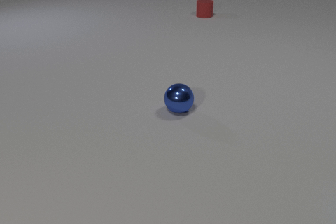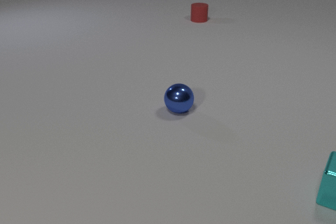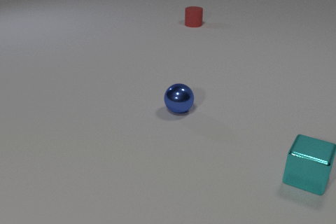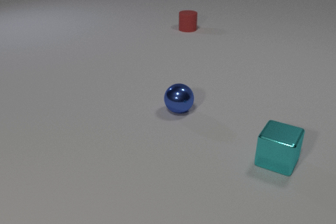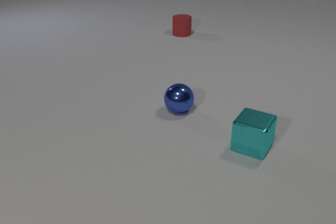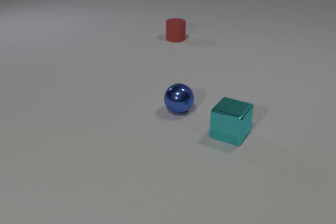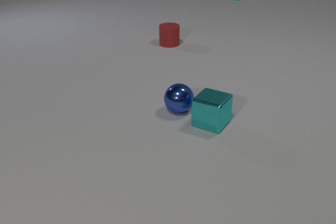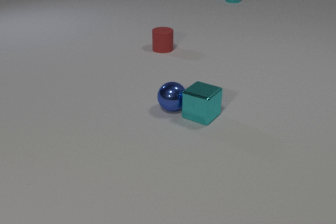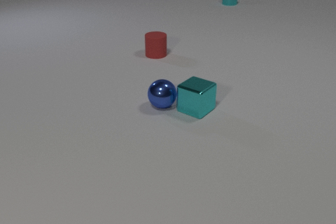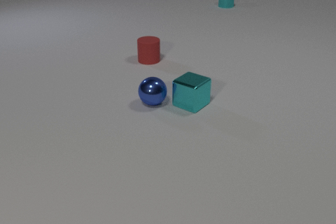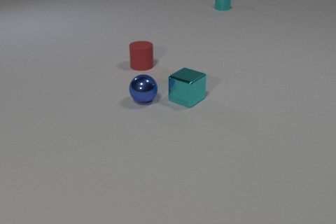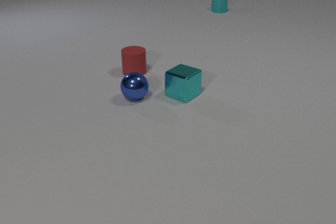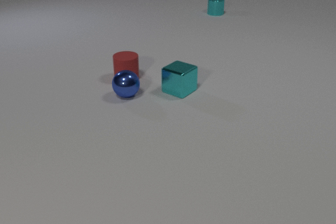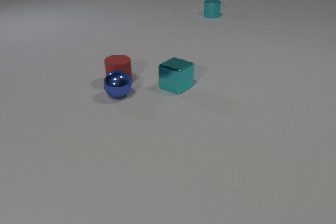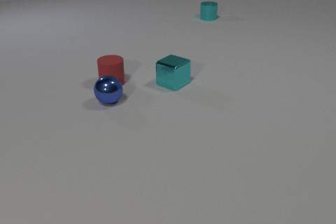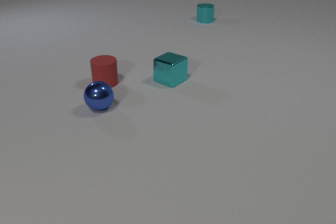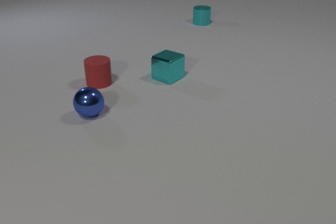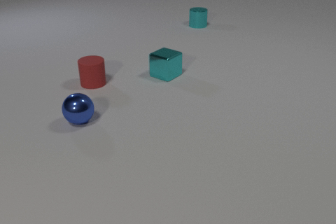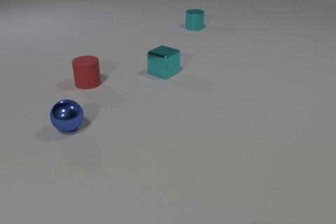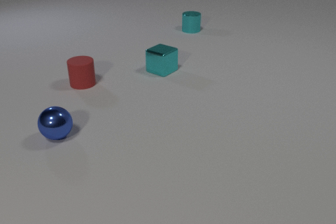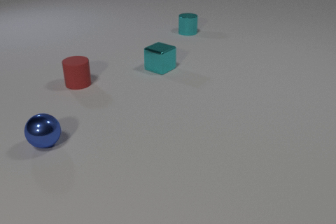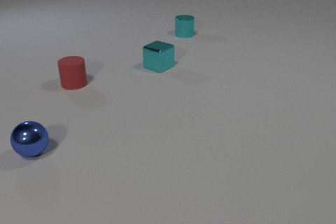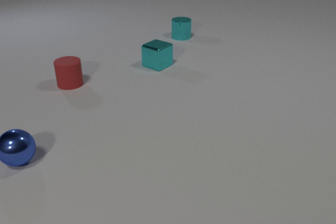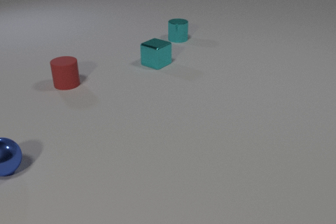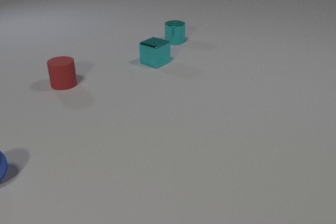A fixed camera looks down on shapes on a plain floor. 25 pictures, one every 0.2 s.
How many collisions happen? 2.
How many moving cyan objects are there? 2.
Are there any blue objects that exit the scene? yes.
0.0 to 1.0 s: The cyan metal cube comes in at the right edge, slides to the left and away from the camera. The cyan metal cylinder comes in at the top edge, slides toward the camera. The red rubber cylinder slides toward the camera.
1.0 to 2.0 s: The cyan metal cube slides away from the camera and to the left. The blue metal sphere rolls to the left and away from the camera. The cyan metal cylinder slides toward the camera. The red rubber cylinder slides toward the camera and to the left. The cyan metal cube and the blue metal sphere collide.
2.0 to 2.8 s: The cyan metal cube slides away from the camera and to the left. The blue metal sphere rolls to the left. The cyan metal cylinder slides toward the camera. The red rubber cylinder slides toward the camera and to the left. The blue metal sphere and the red rubber cylinder collide.
2.8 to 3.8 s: The cyan metal cube slides away from the camera. The blue metal sphere rolls toward the camera and to the left. The cyan metal cylinder slides toward the camera and to the left. The red rubber cylinder slides to the left.
3.8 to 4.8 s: The cyan metal cube slides away from the camera. The blue metal sphere rolls to the left and toward the camera. The cyan metal cylinder slides toward the camera and to the left. The red rubber cylinder slides to the left.
